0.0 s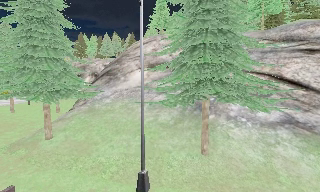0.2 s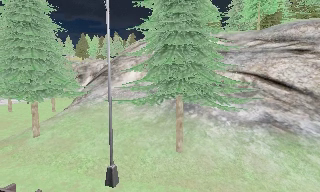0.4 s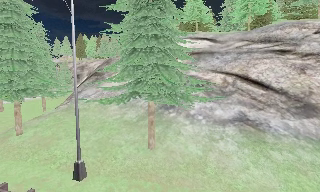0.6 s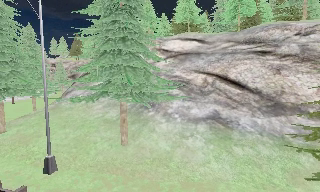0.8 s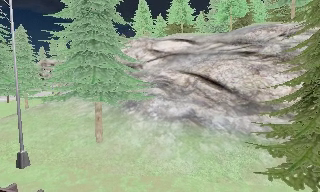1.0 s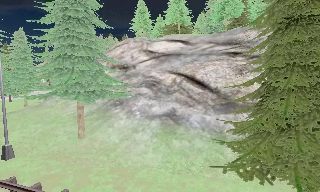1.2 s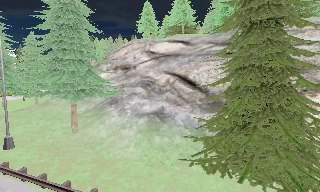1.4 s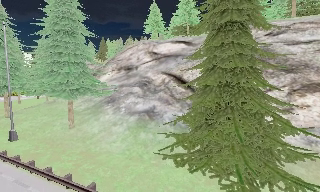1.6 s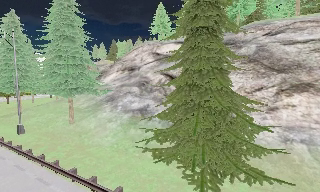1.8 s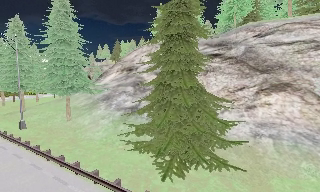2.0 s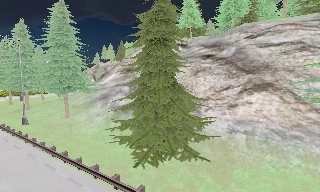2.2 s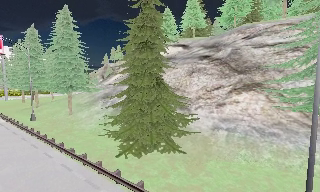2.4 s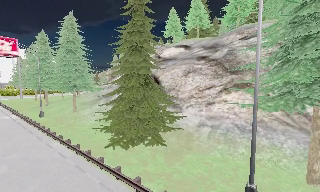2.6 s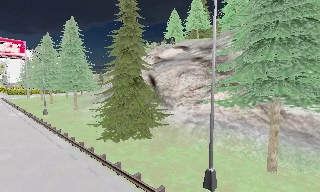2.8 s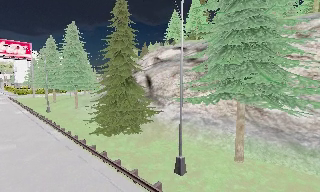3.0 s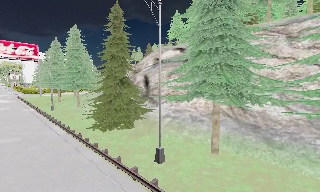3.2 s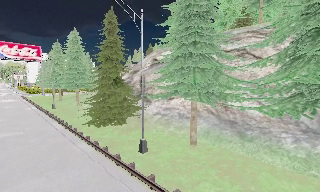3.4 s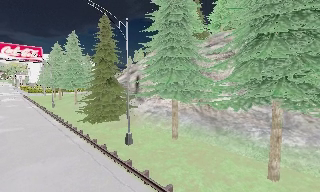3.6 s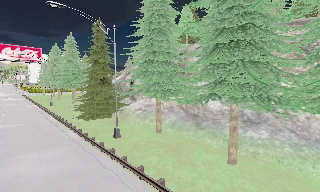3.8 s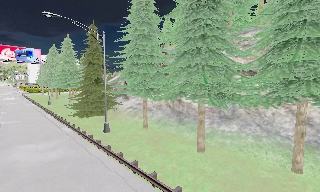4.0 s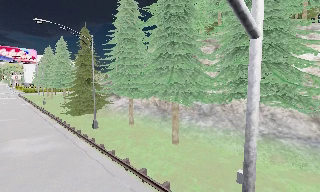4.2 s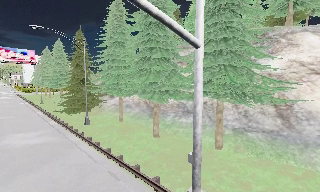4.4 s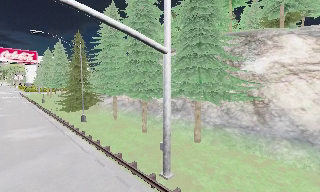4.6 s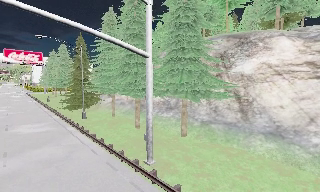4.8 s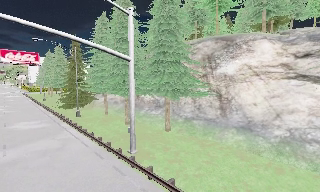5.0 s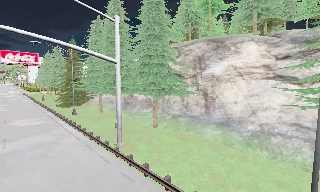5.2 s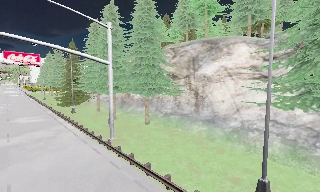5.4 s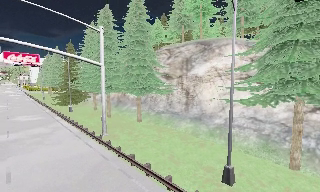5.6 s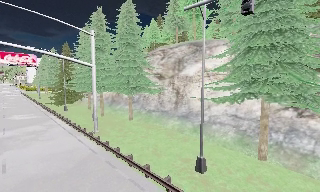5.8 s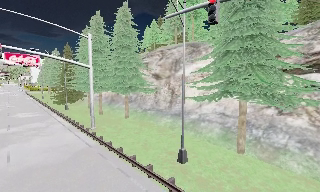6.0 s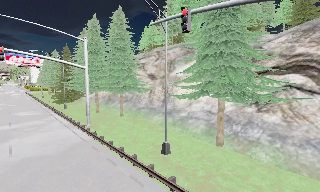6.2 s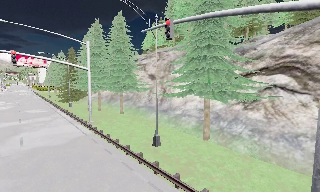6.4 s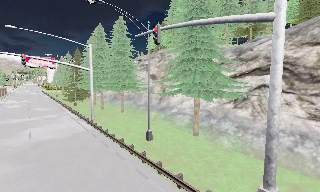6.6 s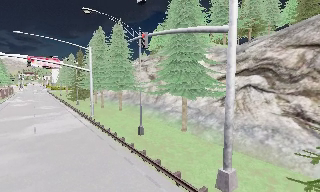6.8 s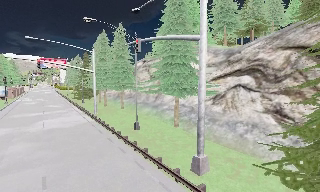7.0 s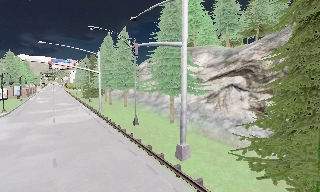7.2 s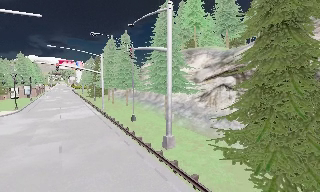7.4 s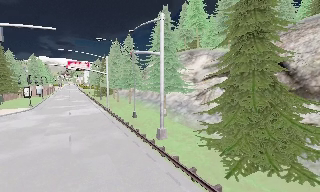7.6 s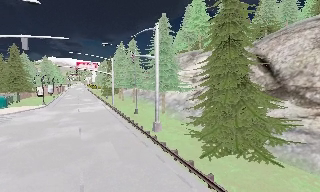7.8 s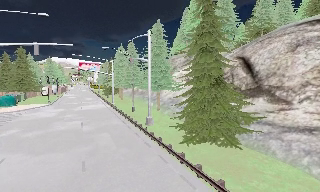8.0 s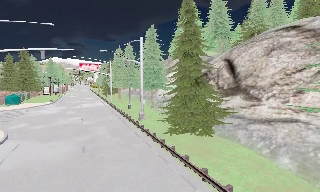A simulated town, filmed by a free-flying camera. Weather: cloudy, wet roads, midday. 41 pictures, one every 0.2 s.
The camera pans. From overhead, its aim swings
counterclockwise.
0.0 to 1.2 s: The camera travels to its right, about 9 m, so close, fixed things drift to the left.
1.2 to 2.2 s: The camera pans to its left, which is counterclockwise from overhead, by about 15 degrees. It travels to its right and backward, about 8 m, so close, fixed things drift to the left.
2.2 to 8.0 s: The camera pans to its left, which is counterclockwise from overhead, by about 30 degrees. It travels backward and to its right, about 40 m, so what stands in front gets smaller.
The film runs backward here.
